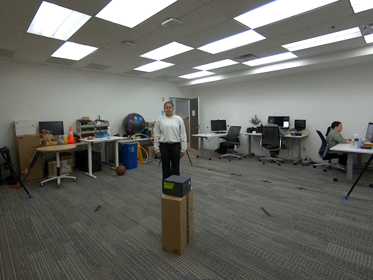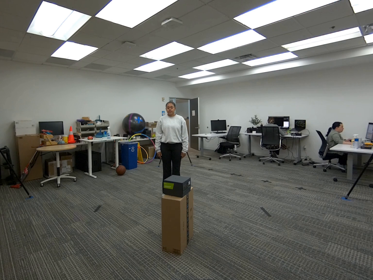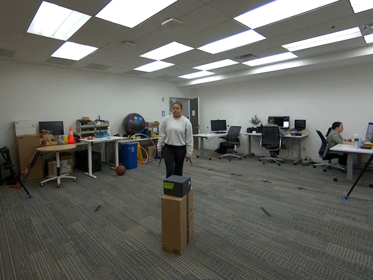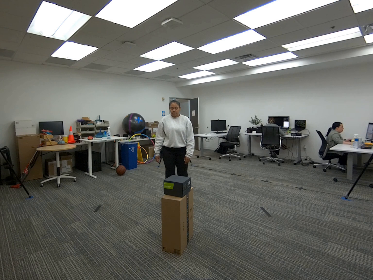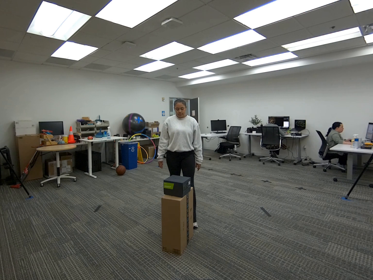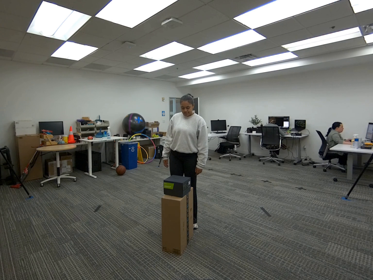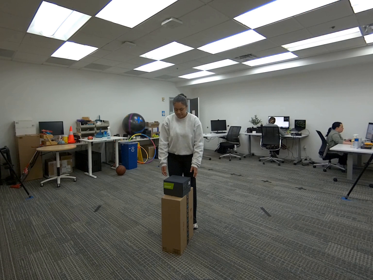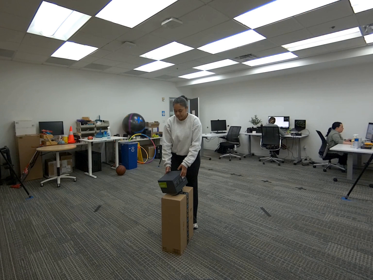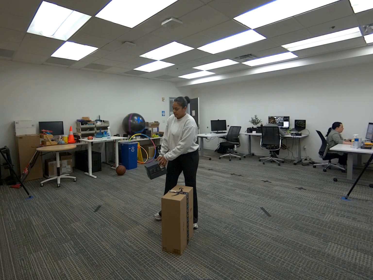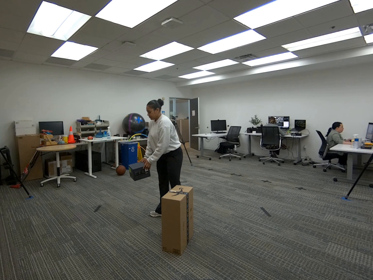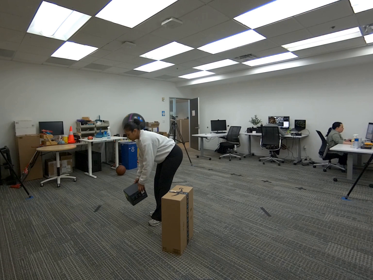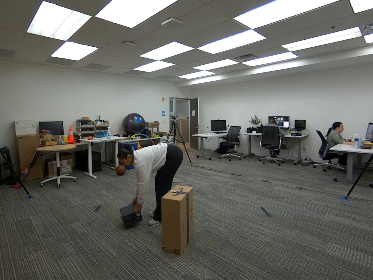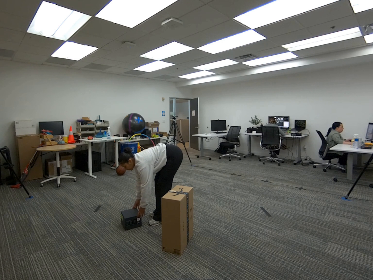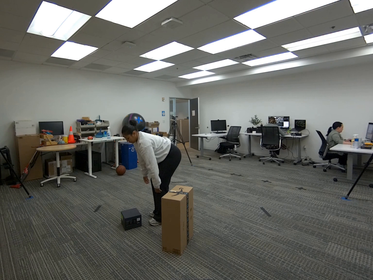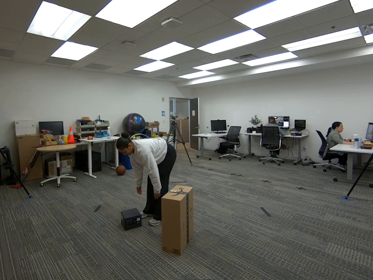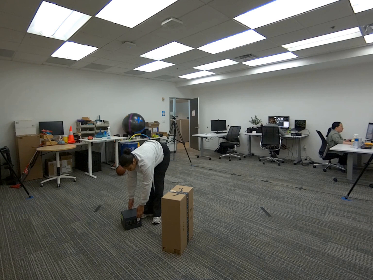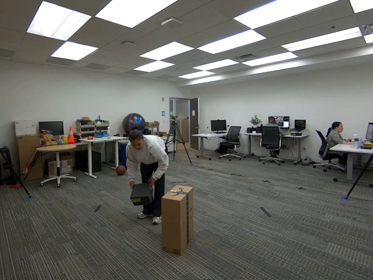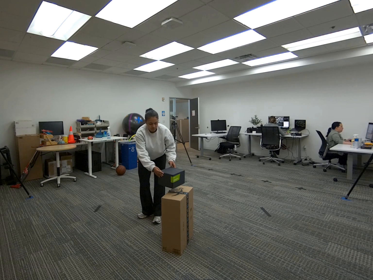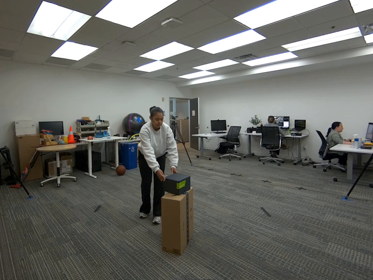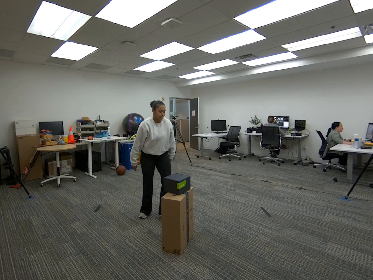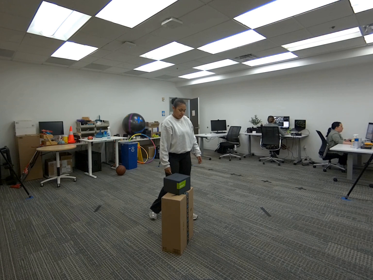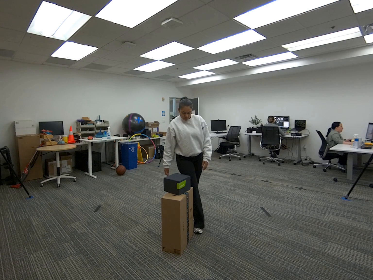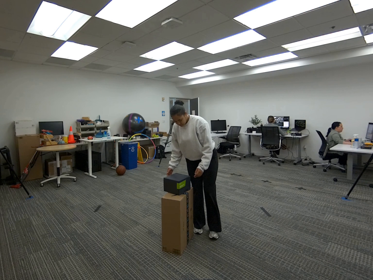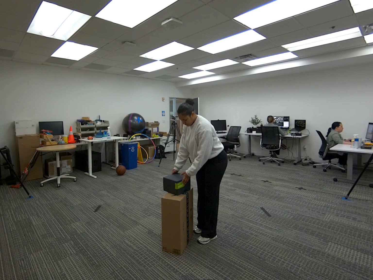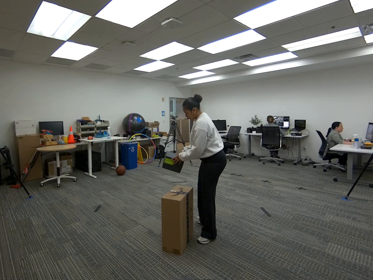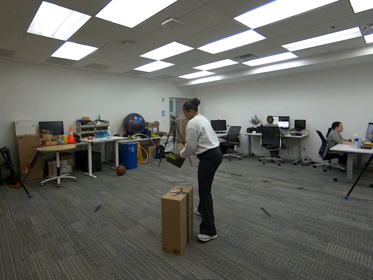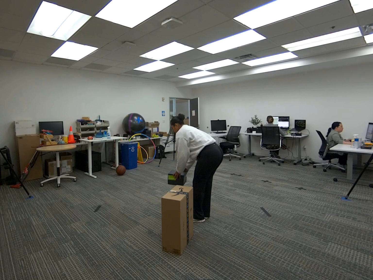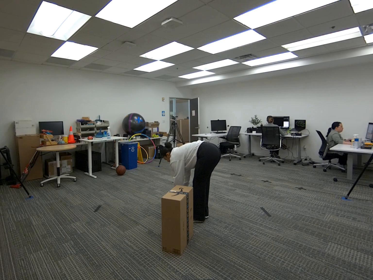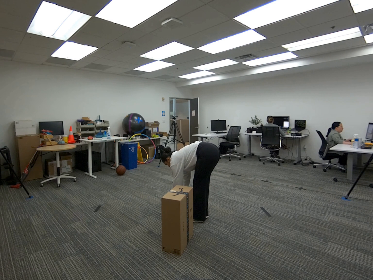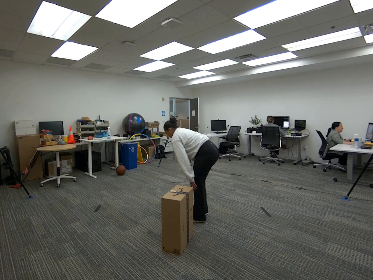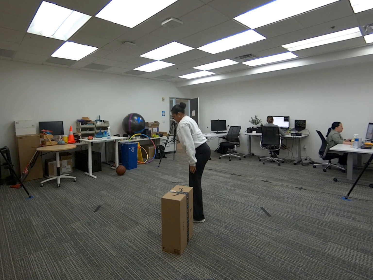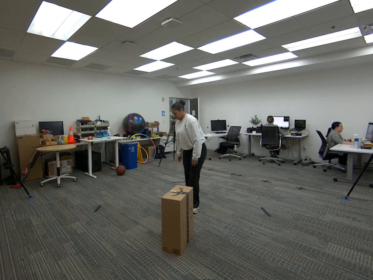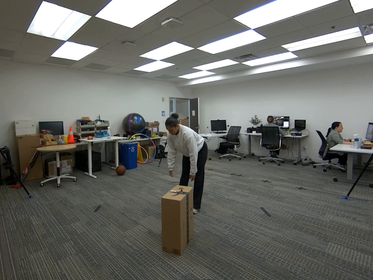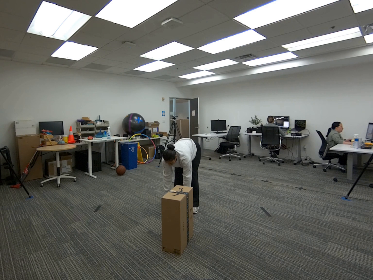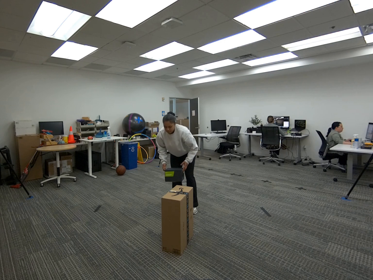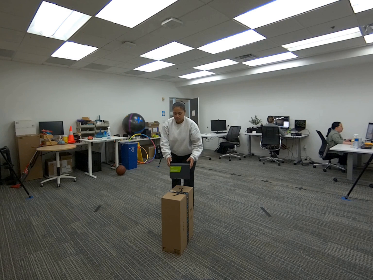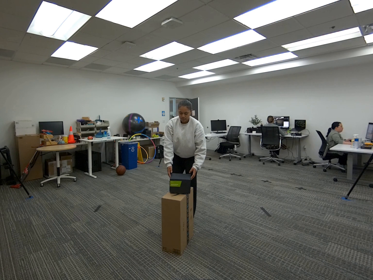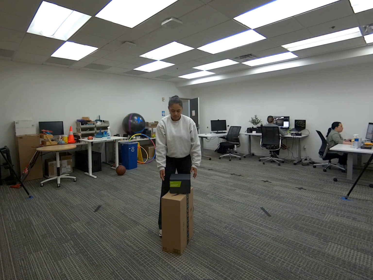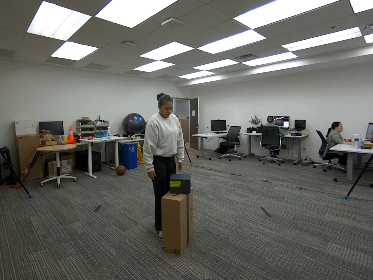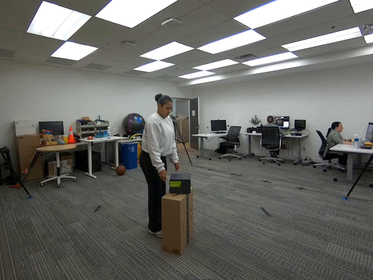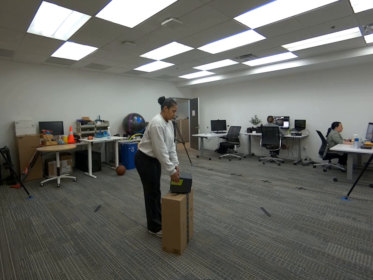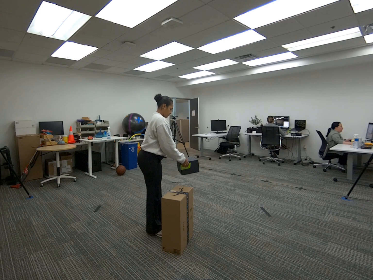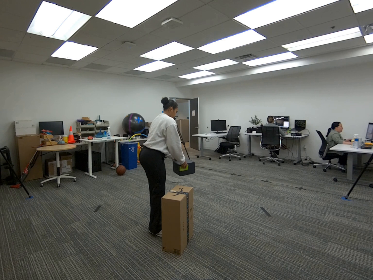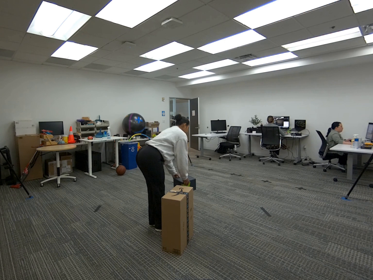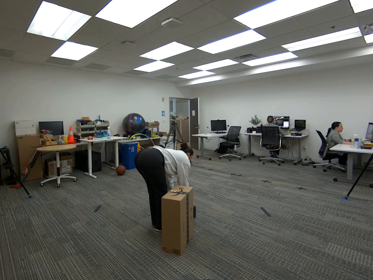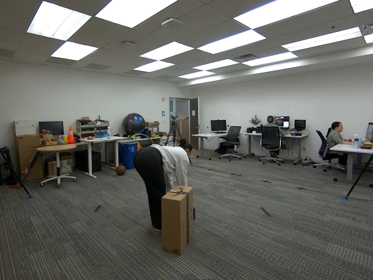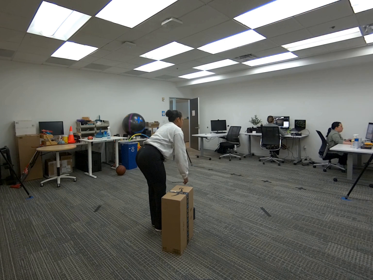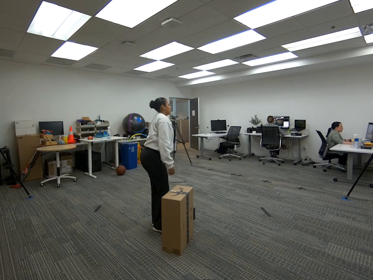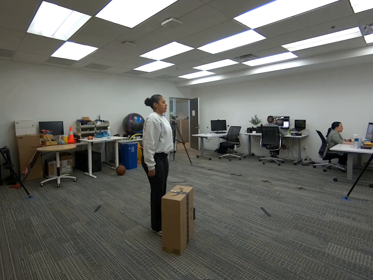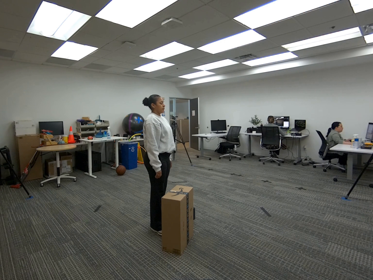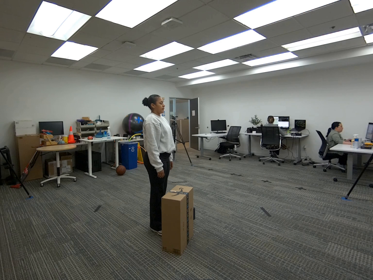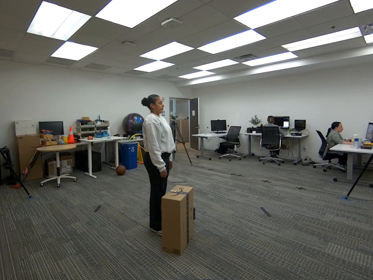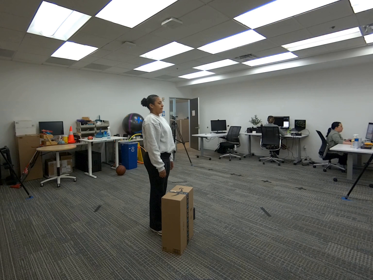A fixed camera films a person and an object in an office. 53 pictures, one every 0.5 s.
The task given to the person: Walk to the black square box from the big brown cardboard box, pick up the black square box with both hands, and place the black square box to the ground.
